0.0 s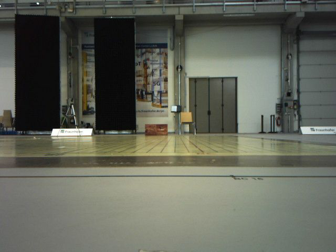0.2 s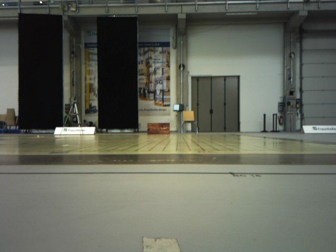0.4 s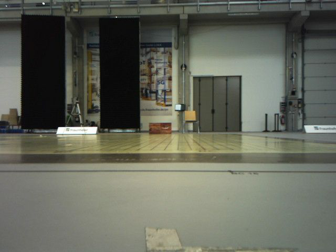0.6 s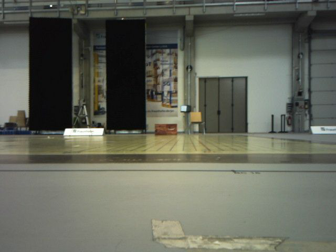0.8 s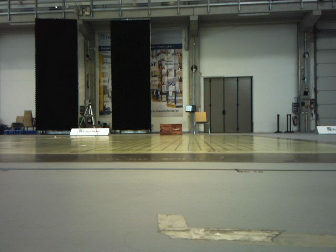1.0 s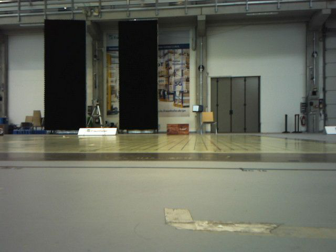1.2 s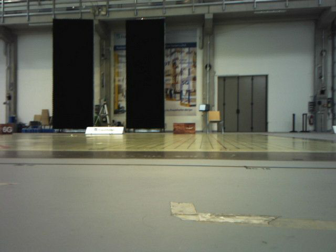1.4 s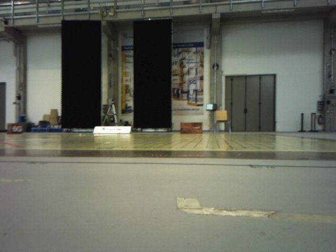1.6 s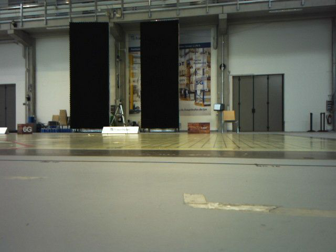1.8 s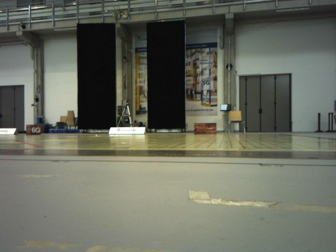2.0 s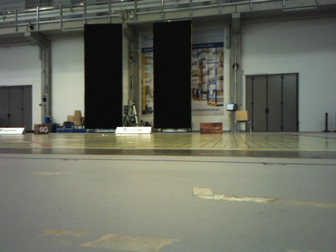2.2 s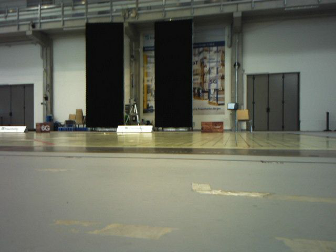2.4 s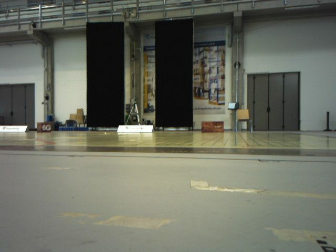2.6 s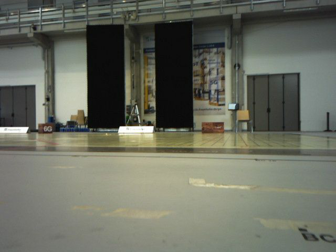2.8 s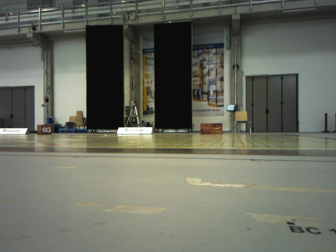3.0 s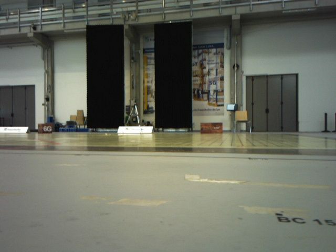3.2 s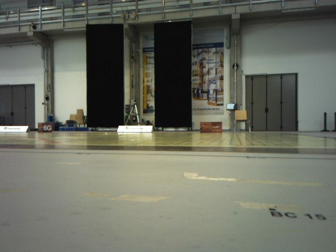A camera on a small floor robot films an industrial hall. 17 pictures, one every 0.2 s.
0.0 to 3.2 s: The scene slides to the right, as the camera pans about 10 degrees to its left. It travels backward, about 0.6 m, so what stands in front gets smaller.
The film runs backward here.
